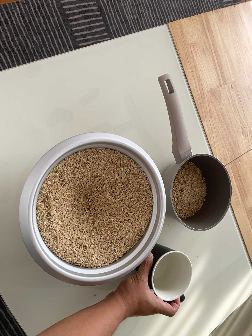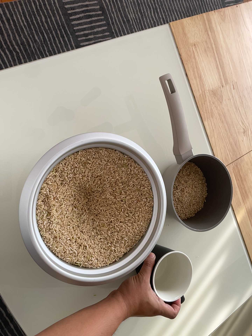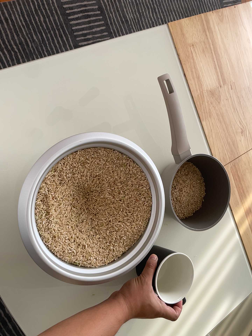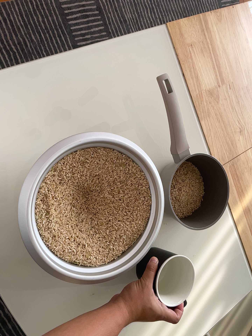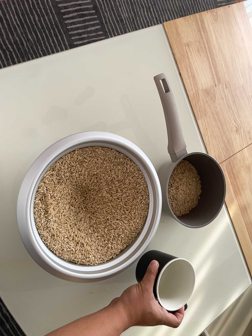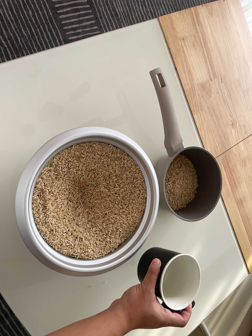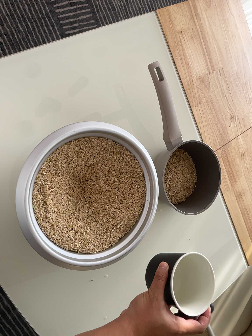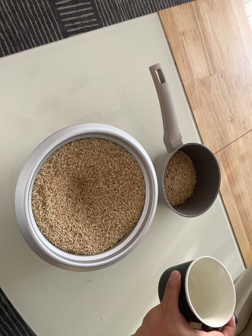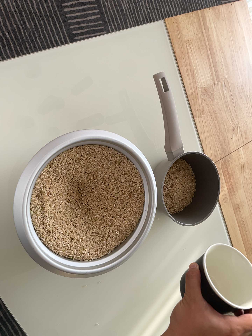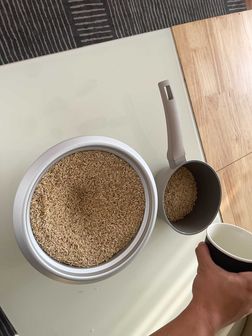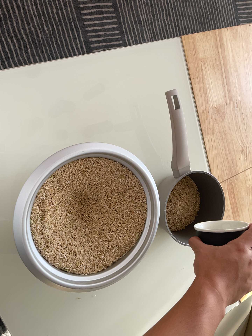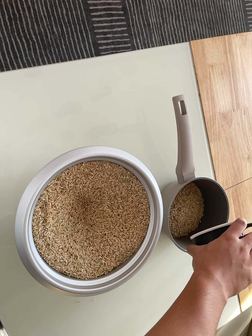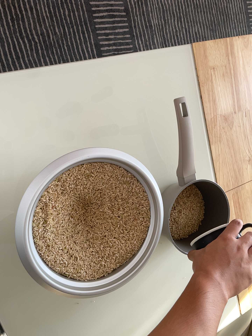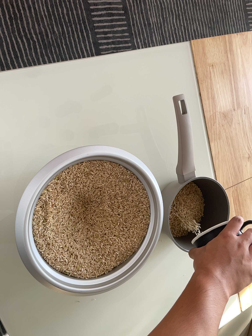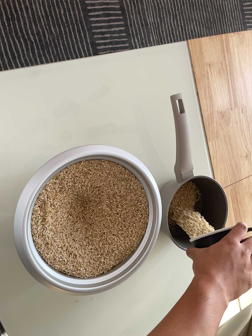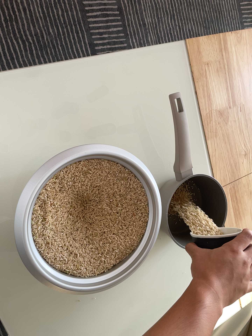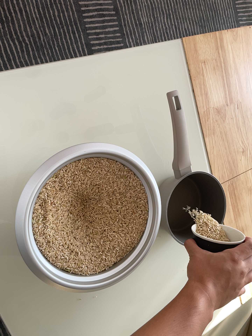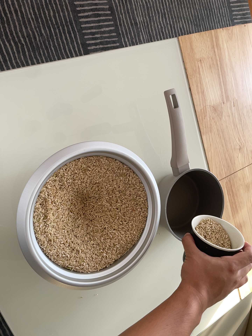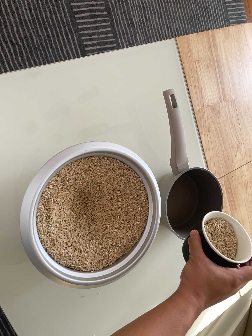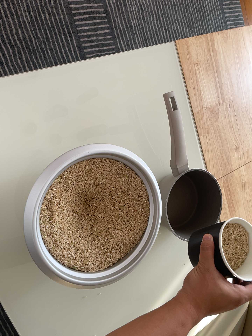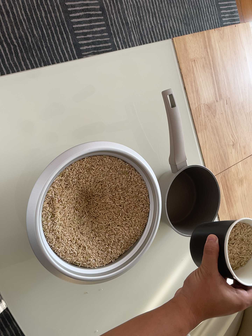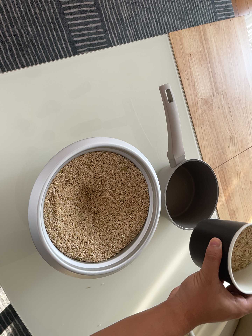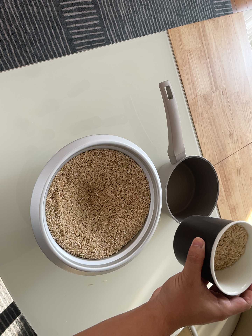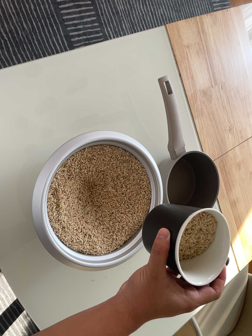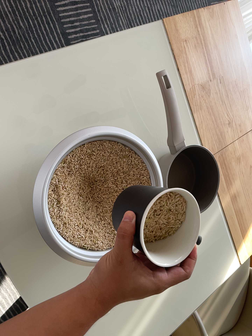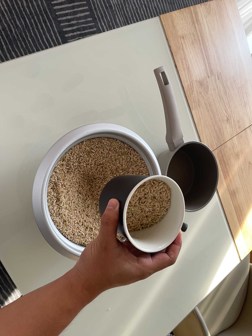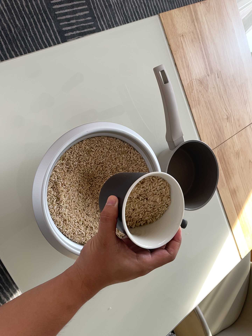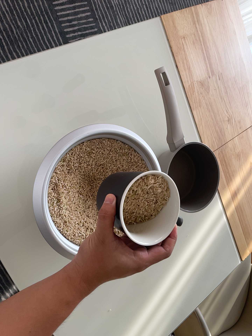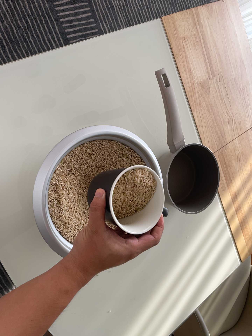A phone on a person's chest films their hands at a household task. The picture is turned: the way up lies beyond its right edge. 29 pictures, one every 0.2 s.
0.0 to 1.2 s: The camera shifts only a little, or ends up much as it began.
1.2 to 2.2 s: The camera rolls about its line of sight by about 10 degrees, and the scene rotates clockwise.
2.2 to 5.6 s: The camera rolls about its line of sight by about 10 degrees, and the scene rotates counterclockwise.
The film runs backward here.
